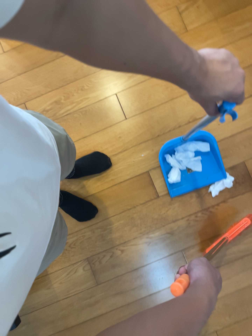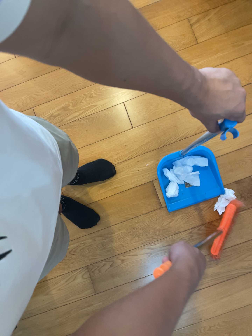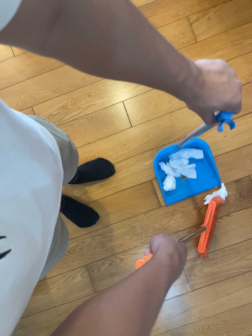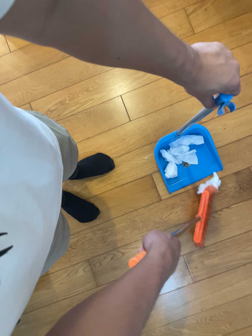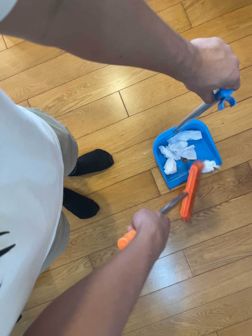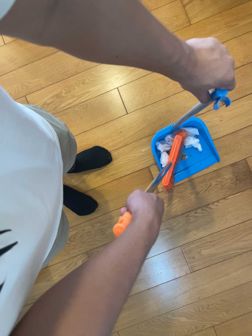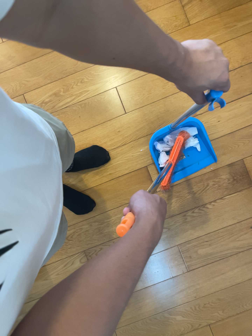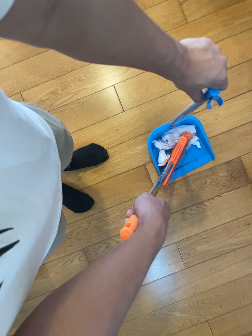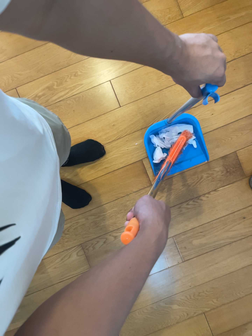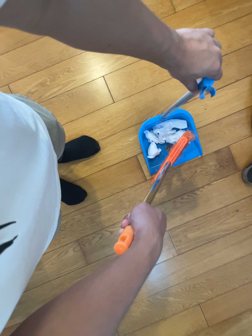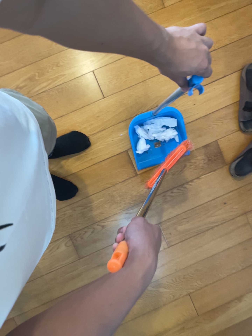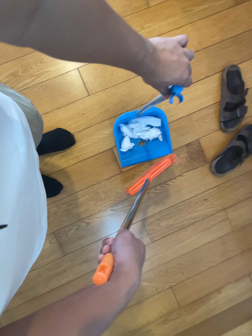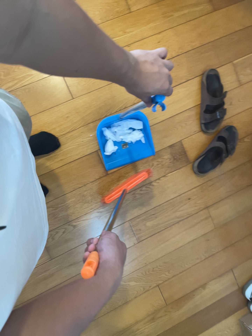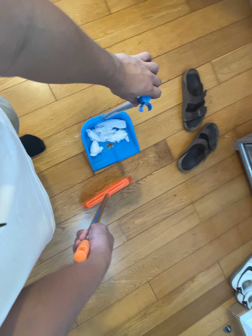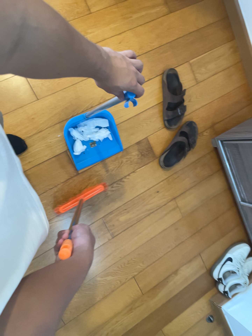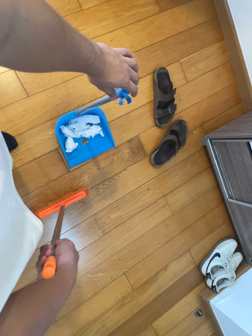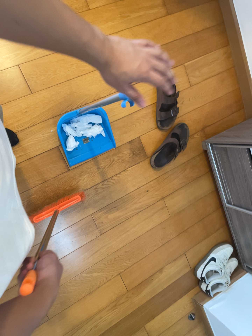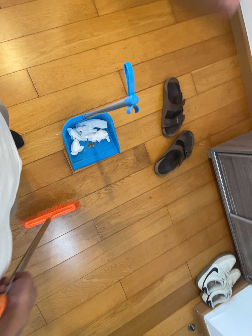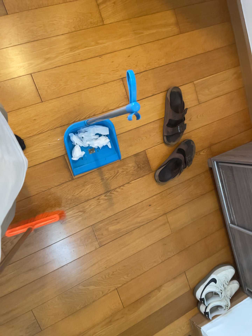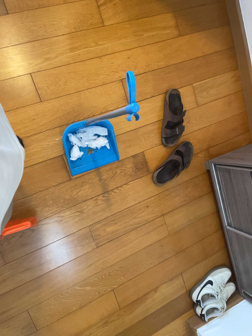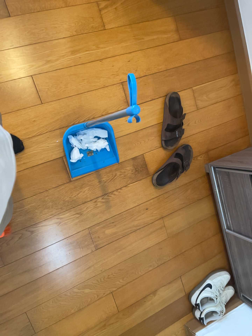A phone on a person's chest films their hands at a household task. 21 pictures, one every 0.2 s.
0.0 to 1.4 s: The camera shifts only a little, or ends up much as it began.
1.4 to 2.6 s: The scene slides to the left, as the camera pans about 15 degrees to its right. It travels backward, about 9 cm, so what stands in front gets smaller.
2.6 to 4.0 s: The camera shifts only a little, or ends up much as it began.
The film runs forward here.
